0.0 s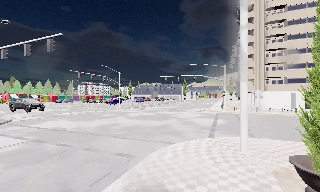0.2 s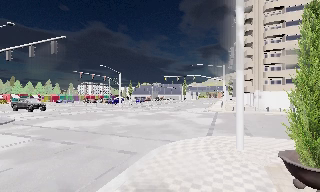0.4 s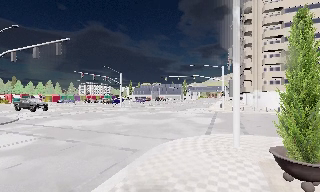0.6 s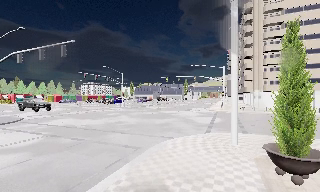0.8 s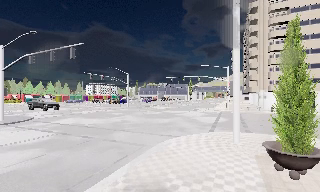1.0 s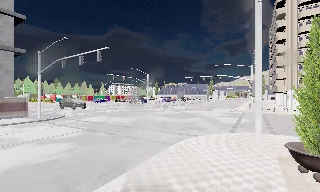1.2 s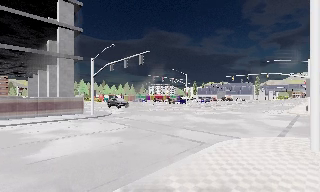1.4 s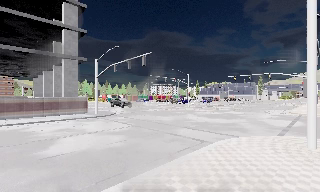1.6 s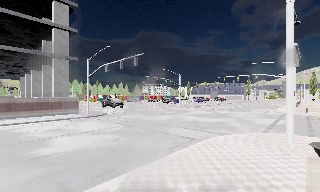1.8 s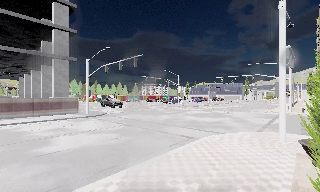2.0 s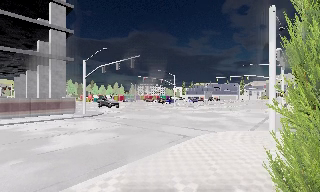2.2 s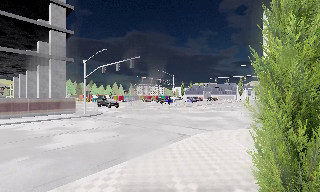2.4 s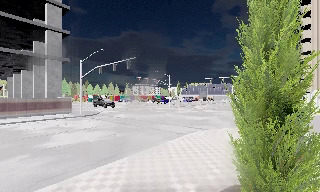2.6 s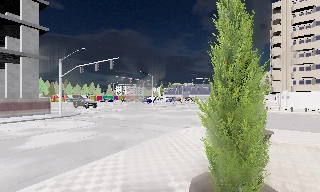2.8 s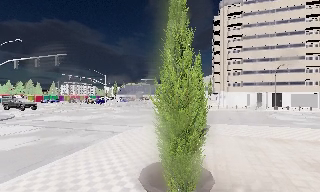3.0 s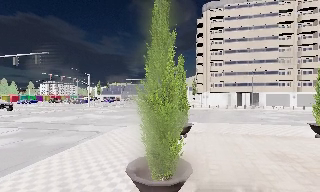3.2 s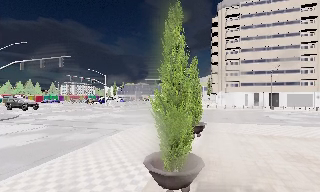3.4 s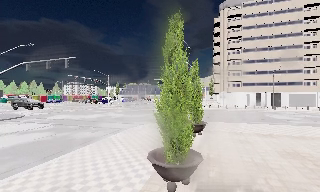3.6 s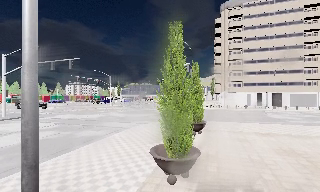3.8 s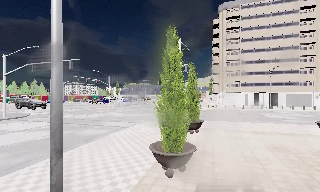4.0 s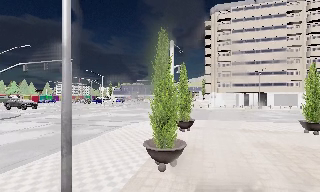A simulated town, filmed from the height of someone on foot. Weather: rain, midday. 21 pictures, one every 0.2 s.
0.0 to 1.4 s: The scene slides to the right, as the camera pans about 25 degrees to its left. It travels backward, about 2.5 m, so what stands in front gets smaller.
1.4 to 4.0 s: The camera pans to its right, which is clockwise from overhead, by about 30 degrees. It travels backward, about 5 m.
The film runs backward here.
